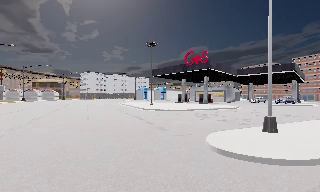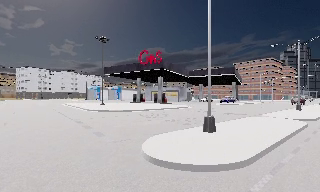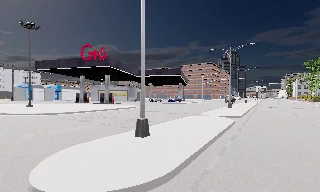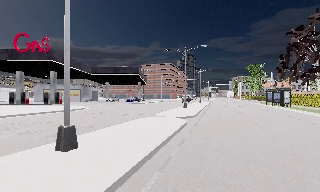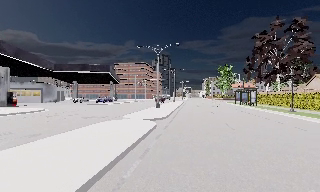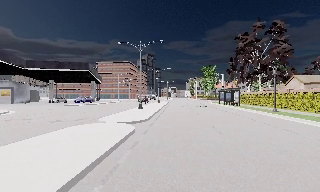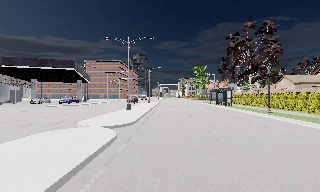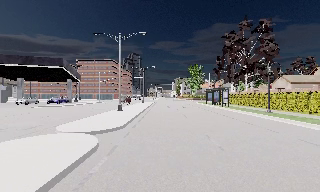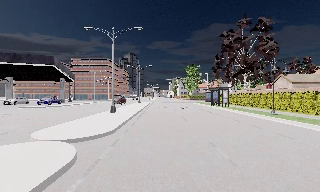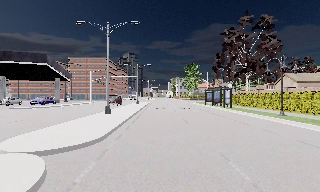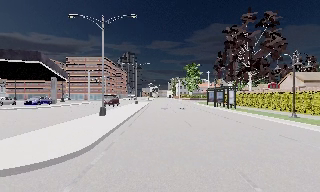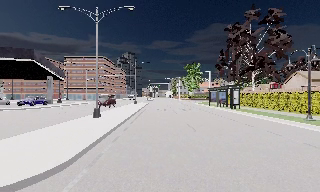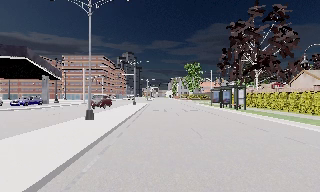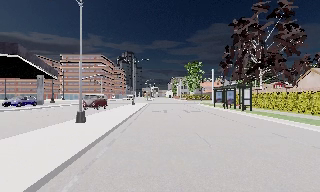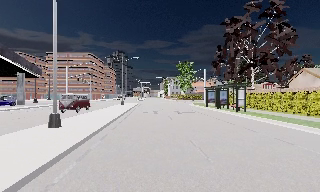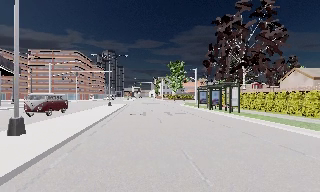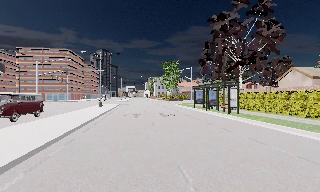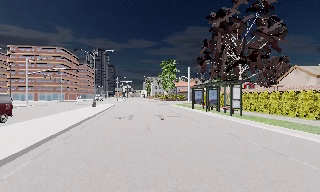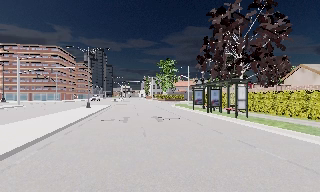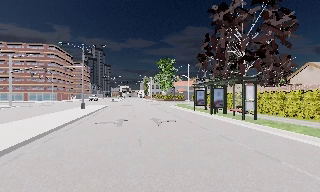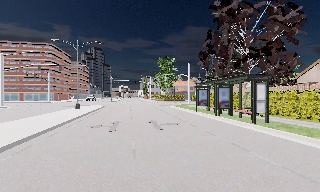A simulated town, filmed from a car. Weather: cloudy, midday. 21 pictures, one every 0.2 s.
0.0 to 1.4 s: The scene slides to the left, as the camera pans about 65 degrees to its right. It travels forward and to its right, about 9 m.
1.4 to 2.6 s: The camera travels forward, about 7 m, so what stands in front looms larger.
2.6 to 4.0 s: The scene slides to the left, as the camera pans about 10 degrees to its right. It travels forward, about 8 m, so what stands in front looms larger.
The film runs forward here.
